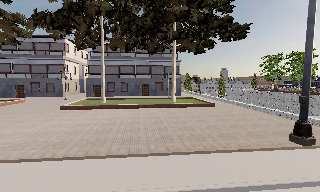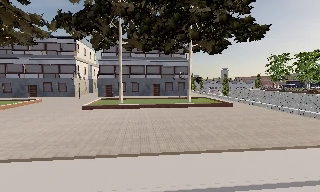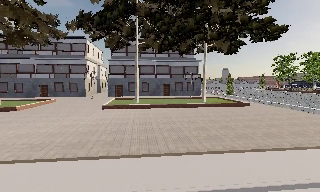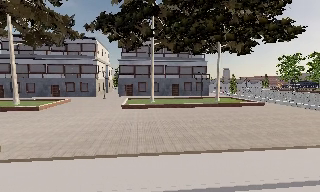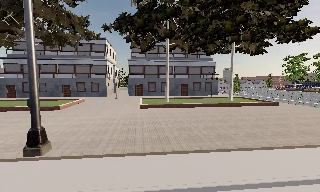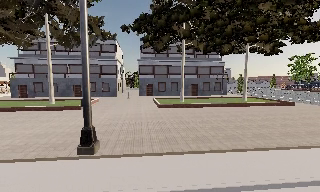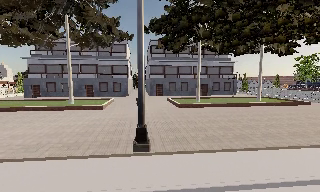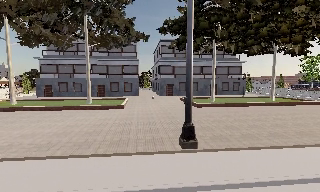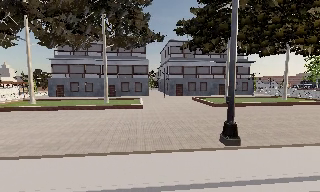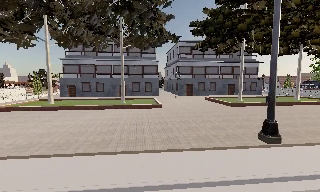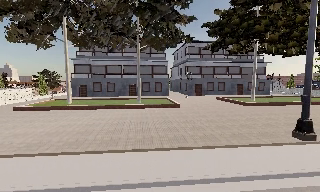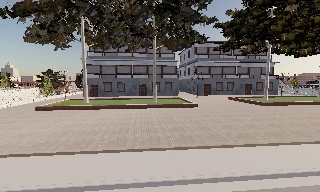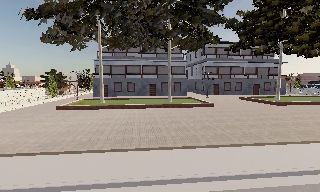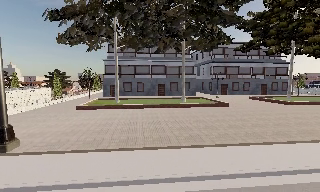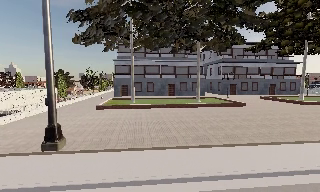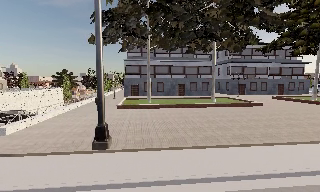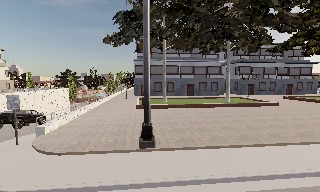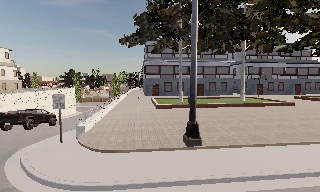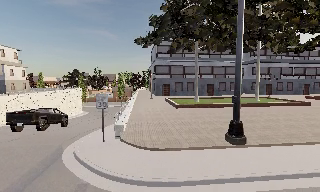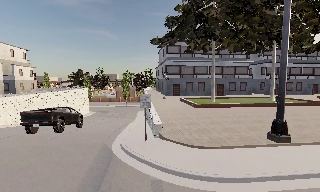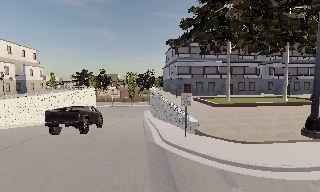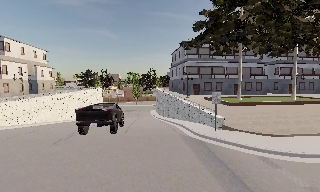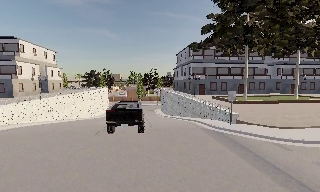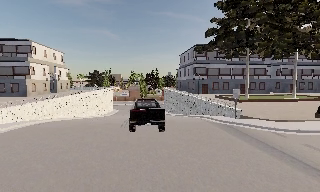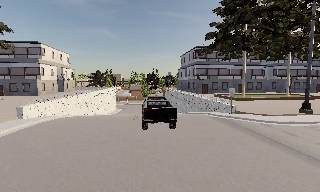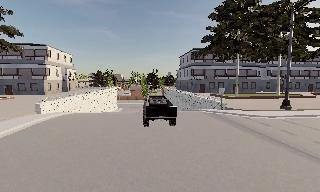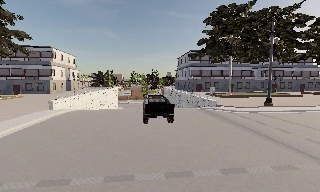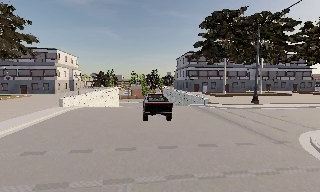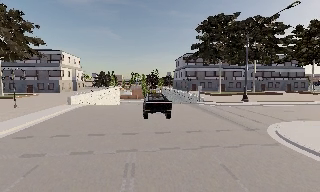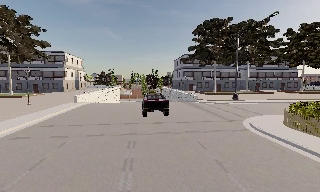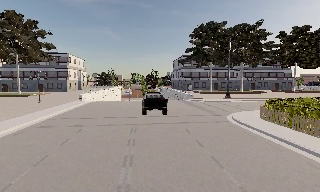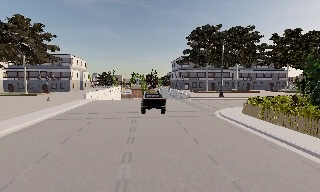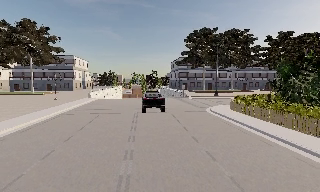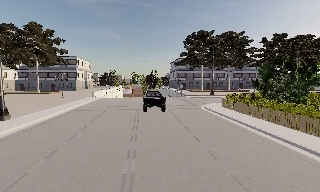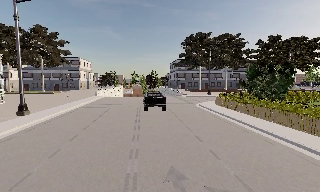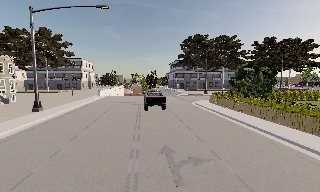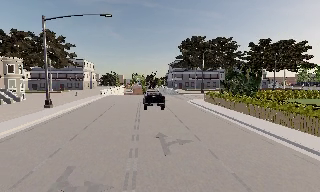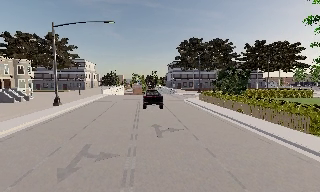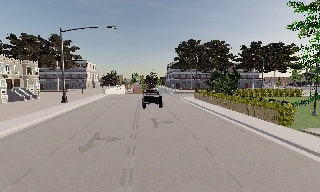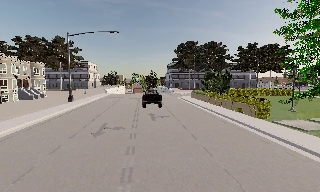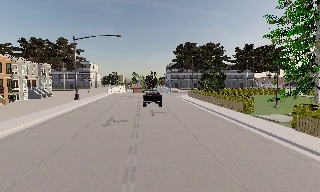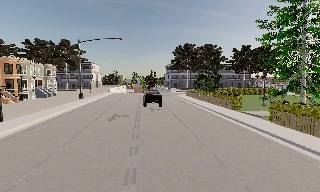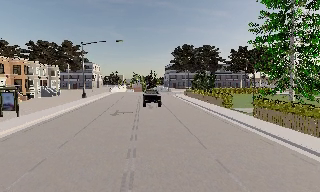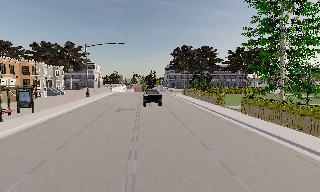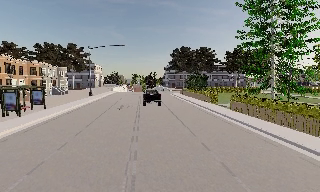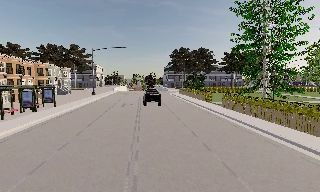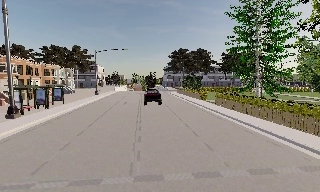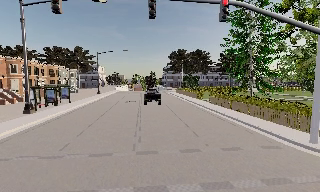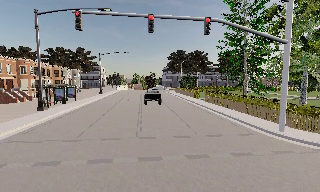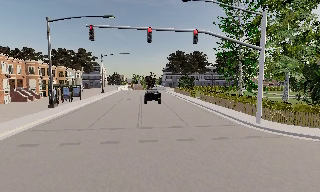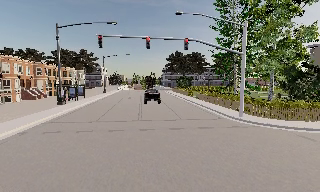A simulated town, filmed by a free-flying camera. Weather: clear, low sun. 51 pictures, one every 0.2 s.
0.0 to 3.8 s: The camera travels to its left, about 40 m, so close, fixed things drift to the right.
3.8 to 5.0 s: The camera travels backward and to its left, about 12 m, so what stands in front gets smaller.
5.0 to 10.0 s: The camera travels backward, about 50 m, so what stands in front gets smaller.
The film runs backward here.
